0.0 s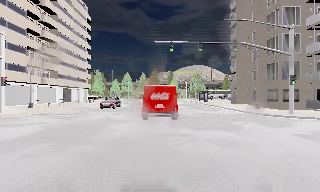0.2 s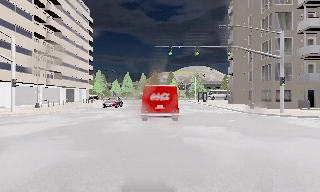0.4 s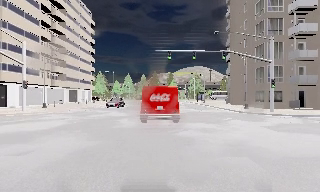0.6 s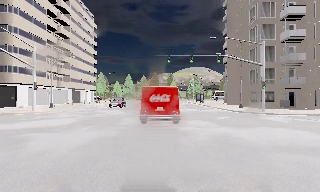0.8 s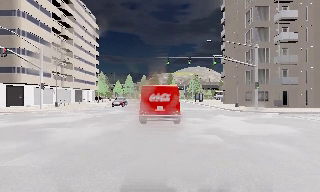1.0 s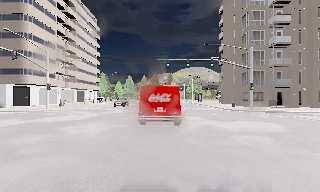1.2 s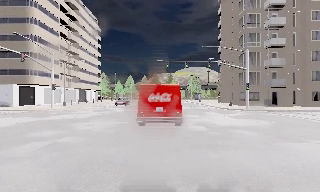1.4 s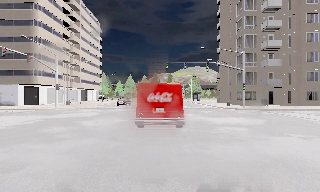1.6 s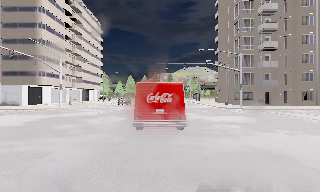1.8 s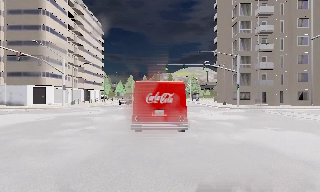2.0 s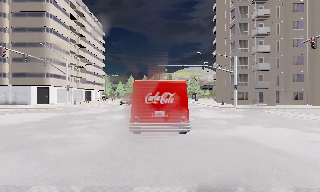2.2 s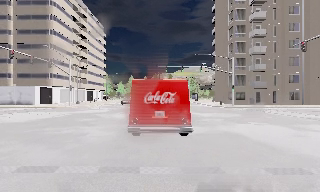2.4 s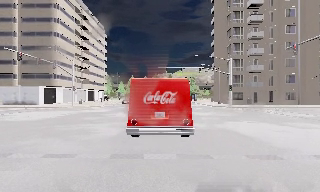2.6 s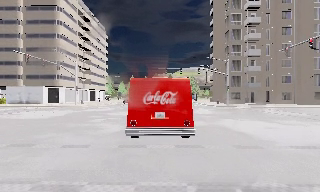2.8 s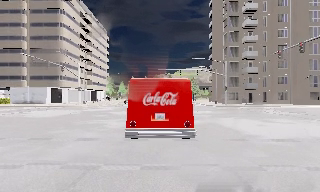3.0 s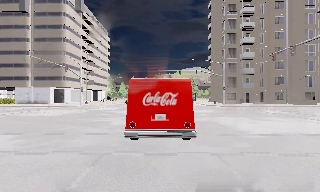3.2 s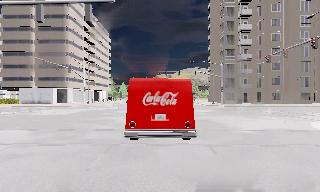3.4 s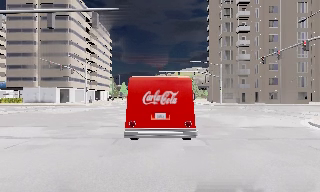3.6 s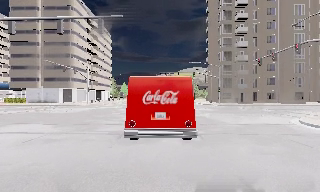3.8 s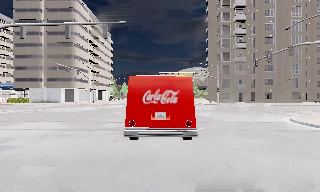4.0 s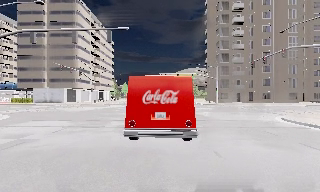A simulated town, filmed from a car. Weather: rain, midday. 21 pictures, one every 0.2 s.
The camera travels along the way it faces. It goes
backward.
0.0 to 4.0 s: The camera travels backward, about 19 m, so what stands in front gets smaller.
The film runs backward here.
